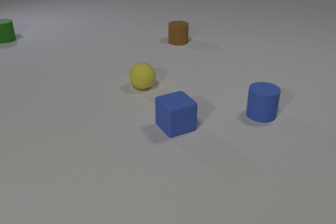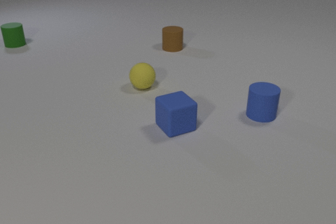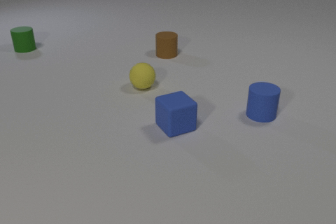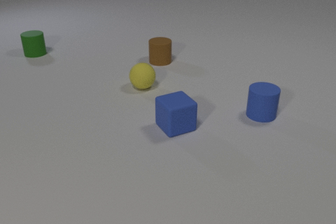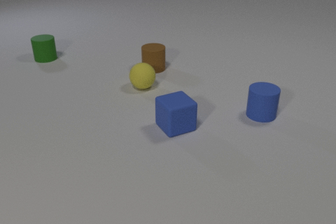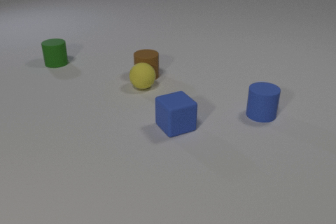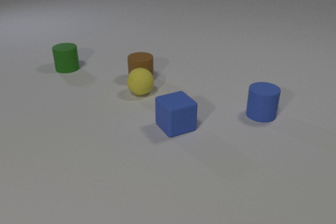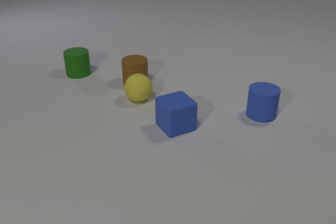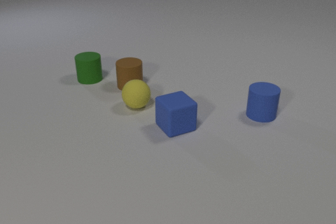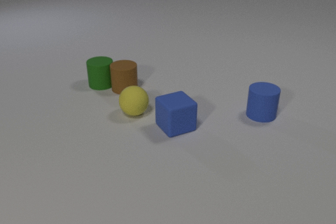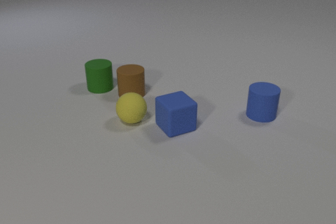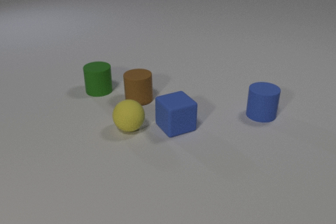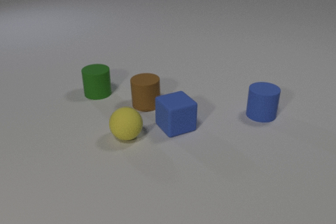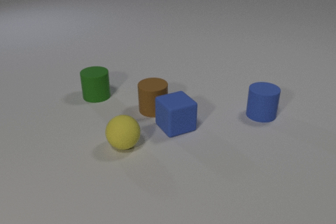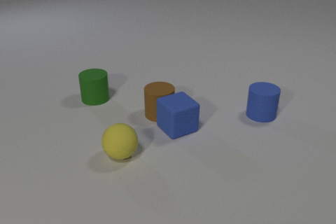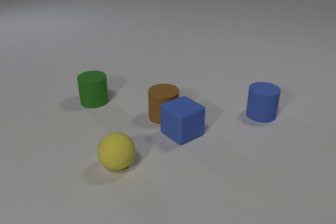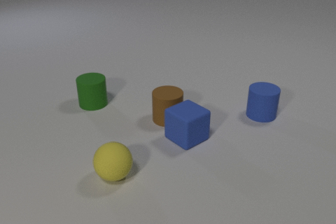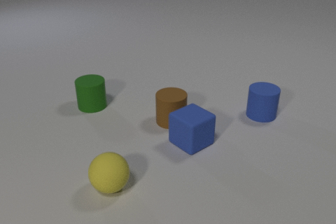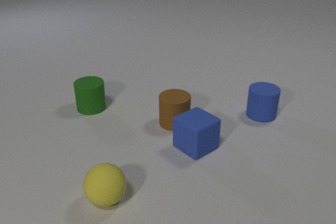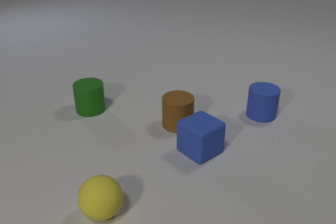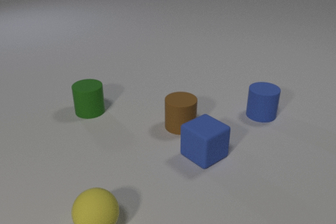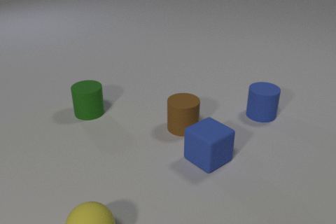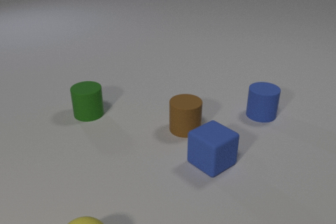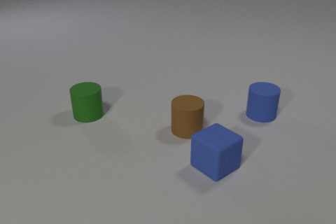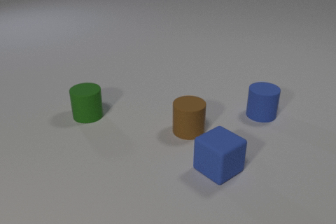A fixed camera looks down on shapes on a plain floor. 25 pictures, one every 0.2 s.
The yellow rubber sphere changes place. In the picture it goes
toward the camera.
The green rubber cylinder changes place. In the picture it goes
toward the camera.
0.0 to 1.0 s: The brown rubber cylinder slides toward the camera. The green rubber cylinder slides toward the camera and to the right. The brown rubber cylinder and the yellow rubber sphere collide.
1.0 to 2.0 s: The brown rubber cylinder slides toward the camera. The yellow rubber sphere rolls toward the camera. The green rubber cylinder slides toward the camera and to the right. The brown rubber cylinder and the green rubber cylinder collide.
2.0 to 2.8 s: The brown rubber cylinder slides toward the camera and to the right. The yellow rubber sphere rolls toward the camera. The green rubber cylinder slides toward the camera. The brown rubber cylinder and the blue rubber cube collide.
2.8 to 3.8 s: The brown rubber cylinder slides toward the camera and to the right. The yellow rubber sphere rolls toward the camera. The green rubber cylinder slides toward the camera. The blue rubber cube slides toward the camera and to the right.
3.8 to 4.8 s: The brown rubber cylinder slides toward the camera and to the right. The yellow rubber sphere rolls toward the camera, leaves at the bottom edge. The green rubber cylinder slides toward the camera. The blue rubber cube slides toward the camera and to the right.
How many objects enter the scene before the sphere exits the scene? 0.
What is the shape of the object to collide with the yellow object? cylinder.
How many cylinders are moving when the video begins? 2.
